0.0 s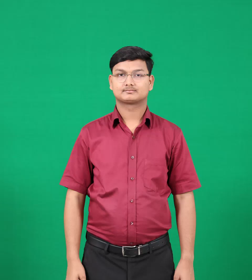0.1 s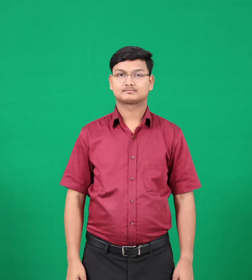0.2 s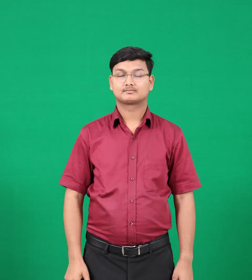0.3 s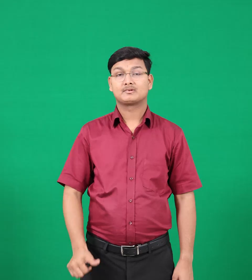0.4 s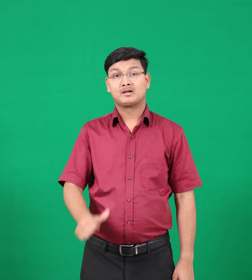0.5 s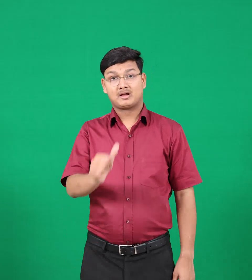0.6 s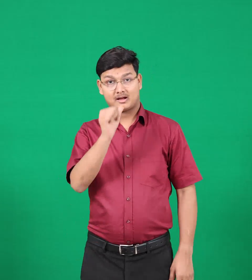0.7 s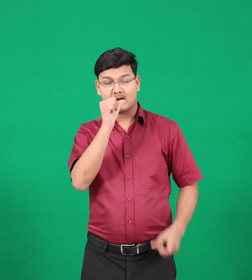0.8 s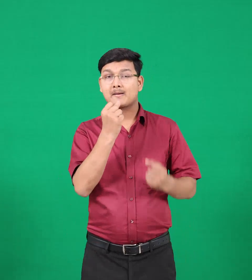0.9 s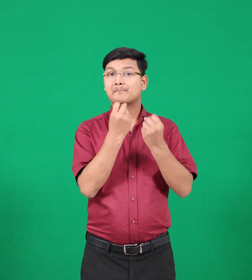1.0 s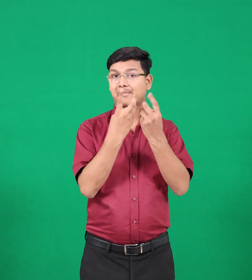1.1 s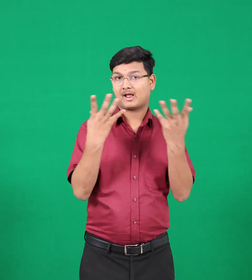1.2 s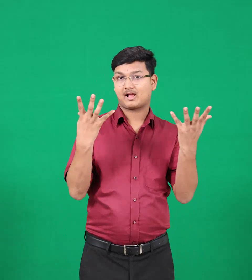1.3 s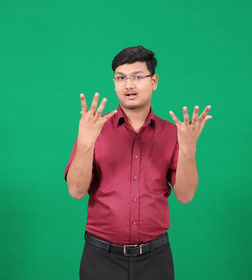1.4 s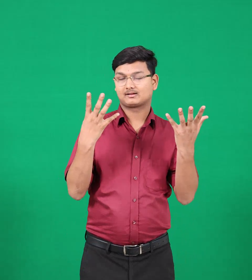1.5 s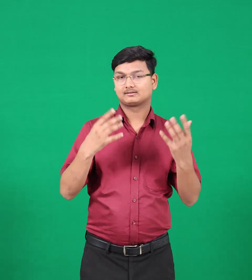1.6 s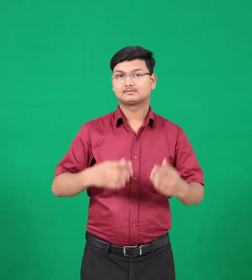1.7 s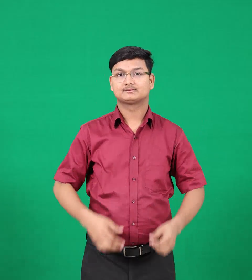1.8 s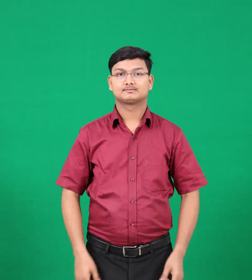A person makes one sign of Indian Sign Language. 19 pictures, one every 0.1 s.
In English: drinks
